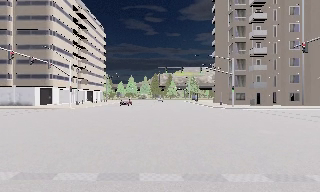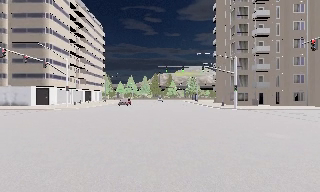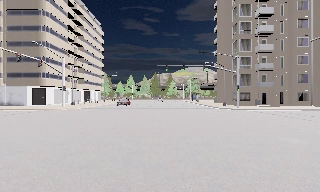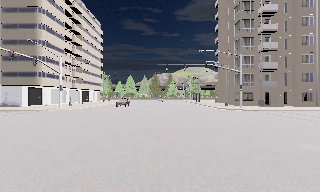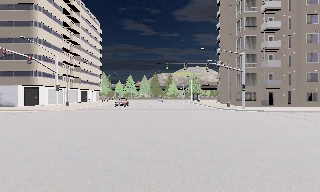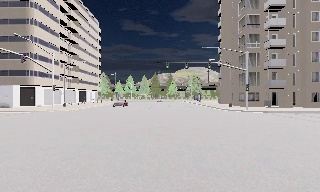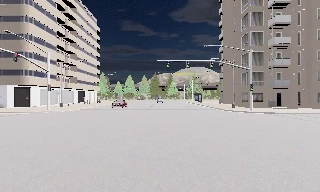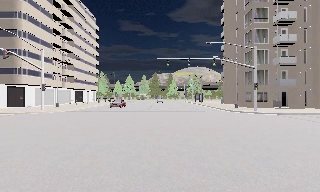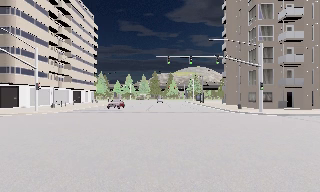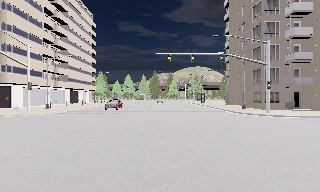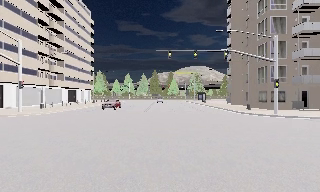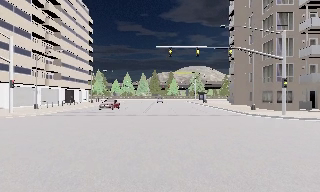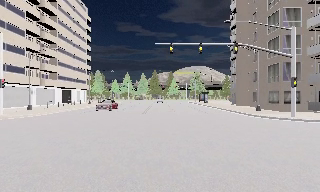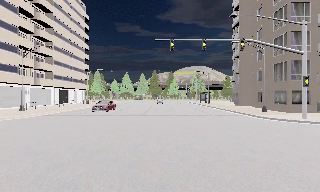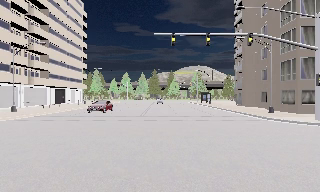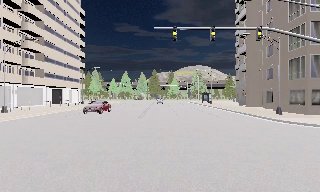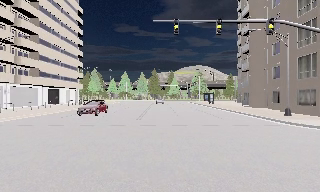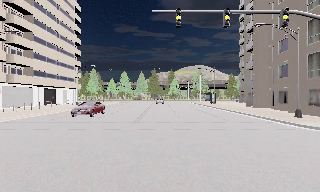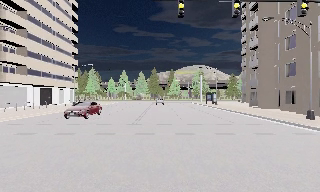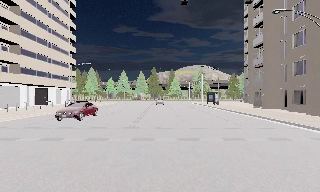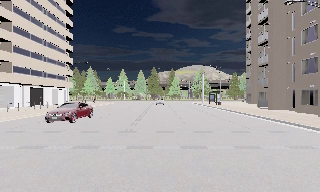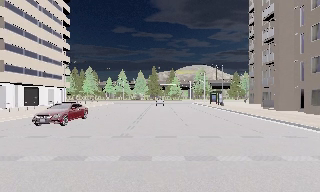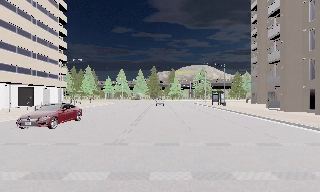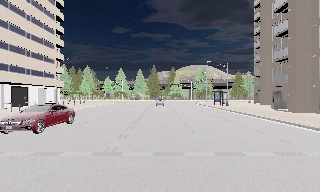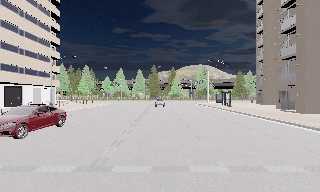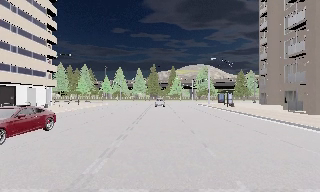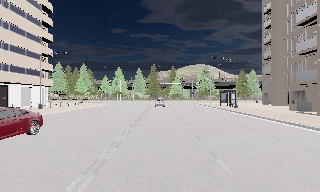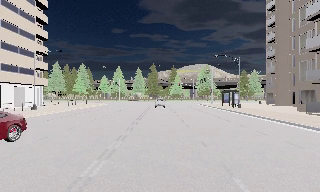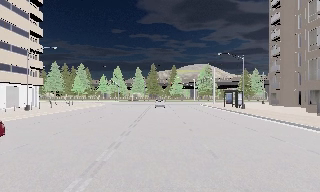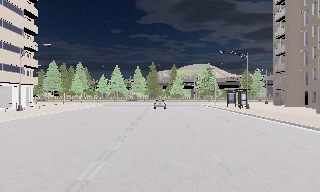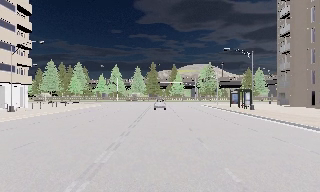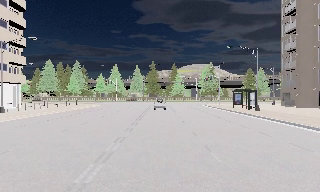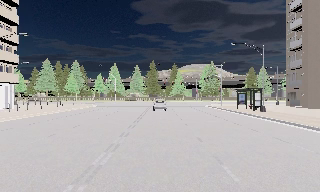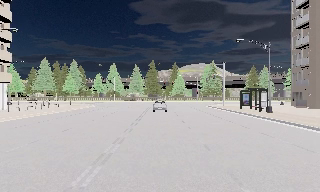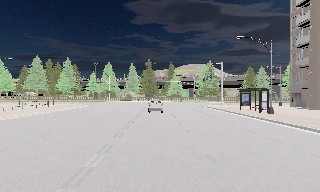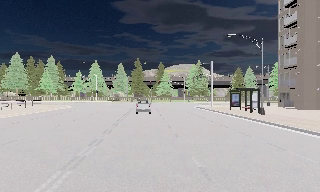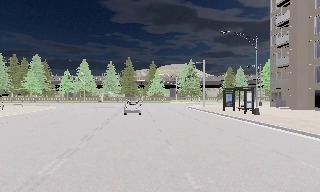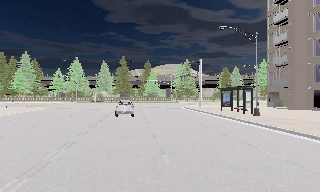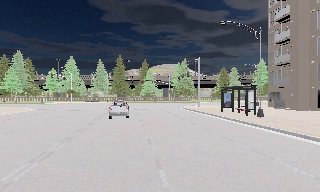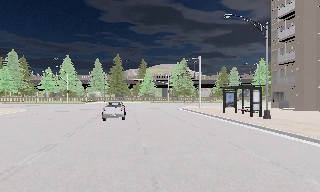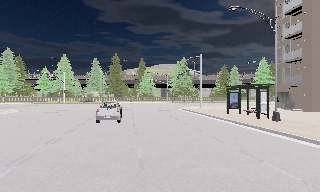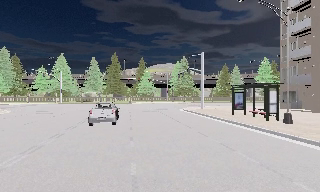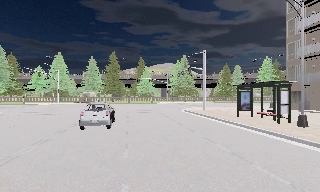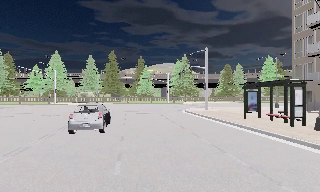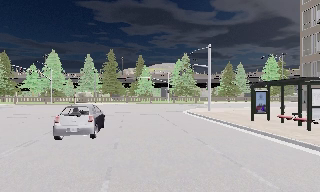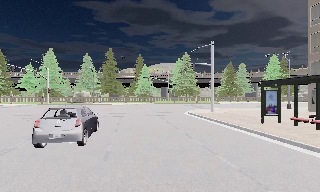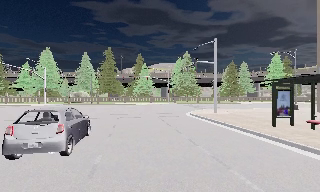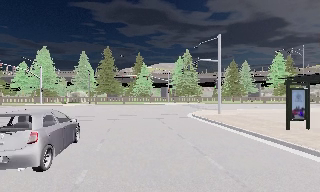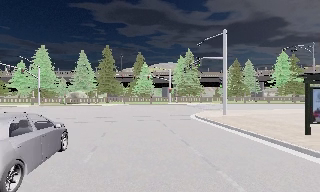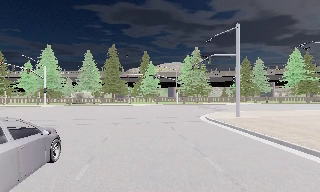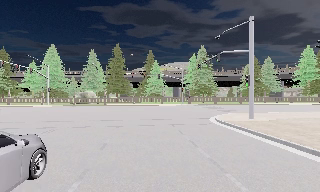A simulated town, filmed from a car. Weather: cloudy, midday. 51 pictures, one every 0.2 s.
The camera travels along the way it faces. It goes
forward.
0.0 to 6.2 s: The camera travels forward, about 30 m, so what stands in front looms larger.
6.2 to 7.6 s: The camera pans to its right, which is clockwise from overhead, by about 10 degrees. It travels forward, about 7 m, so what stands in front looms larger.
7.6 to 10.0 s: The camera travels forward, about 13 m, so what stands in front looms larger.
The film runs forward here.
